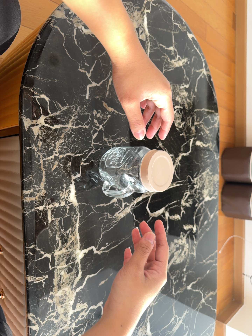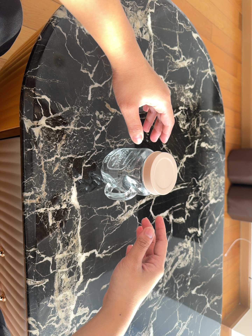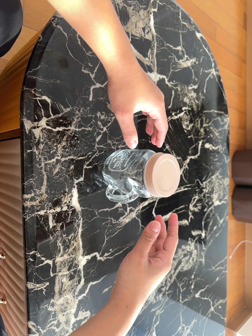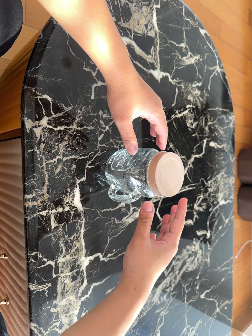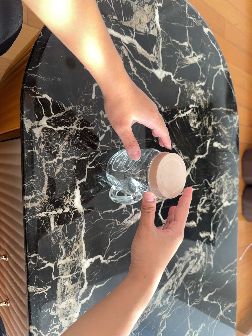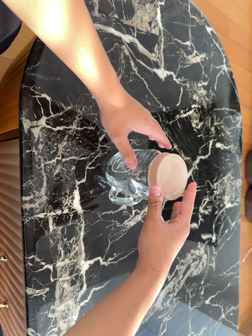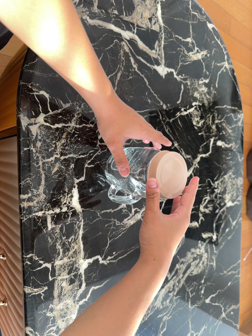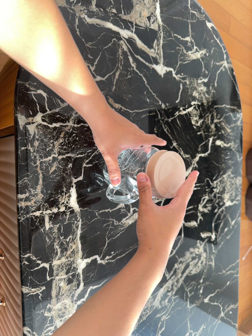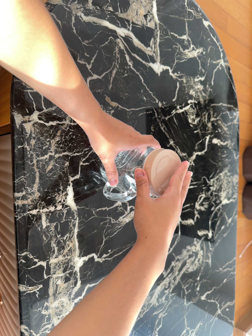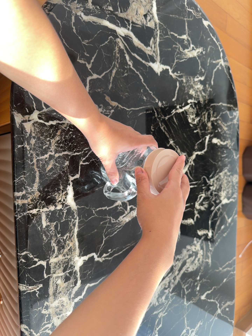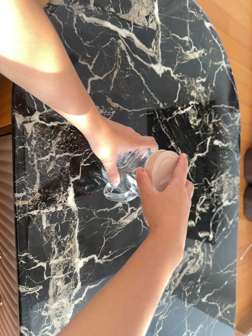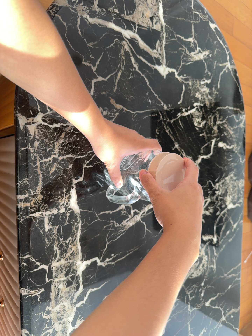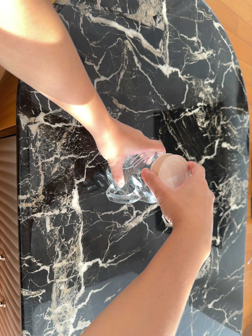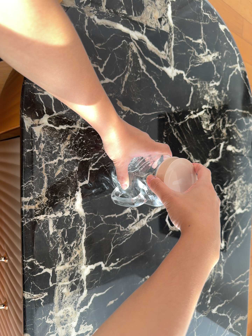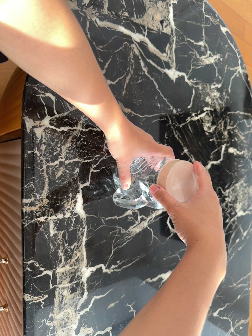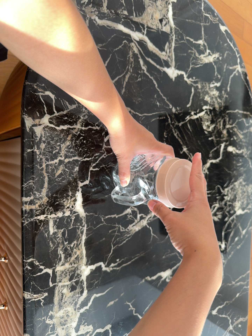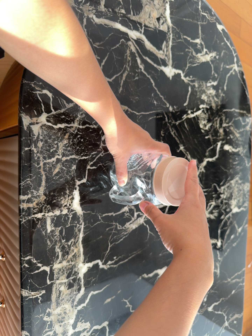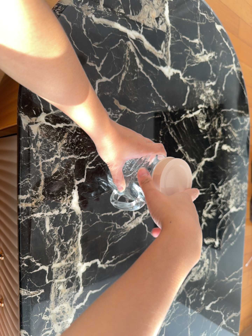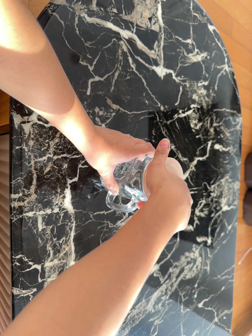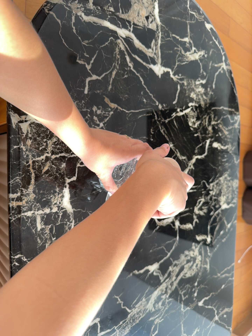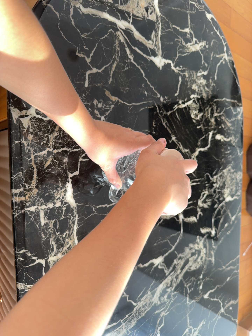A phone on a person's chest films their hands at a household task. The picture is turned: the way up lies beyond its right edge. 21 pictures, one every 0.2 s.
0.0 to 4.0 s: The camera travels forward, about 6 cm, so what stands in front looms larger.
The film runs backward here.
